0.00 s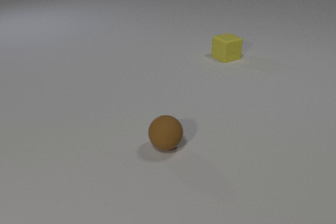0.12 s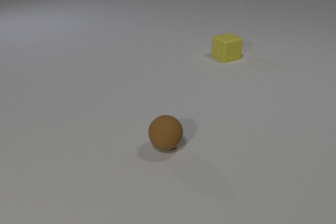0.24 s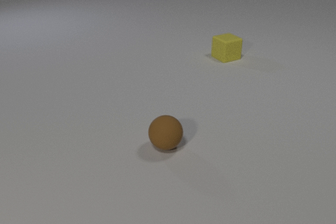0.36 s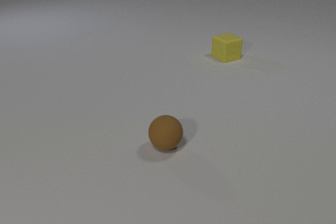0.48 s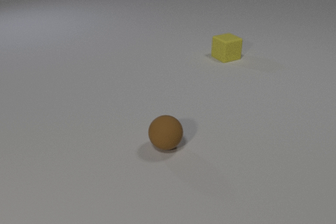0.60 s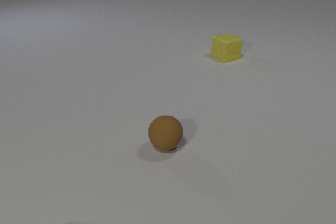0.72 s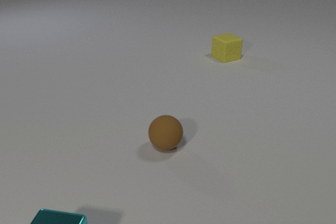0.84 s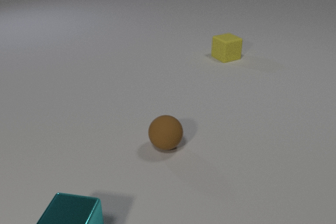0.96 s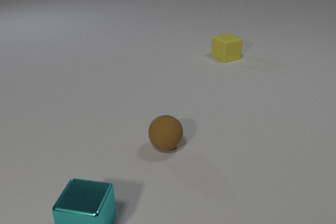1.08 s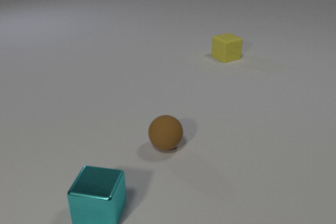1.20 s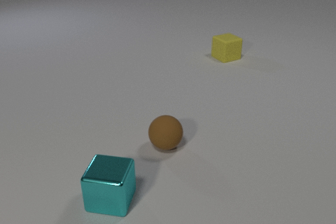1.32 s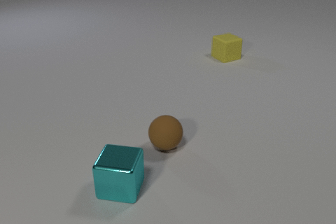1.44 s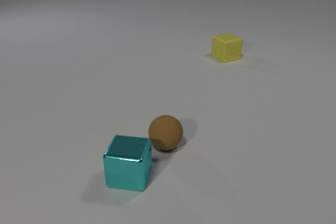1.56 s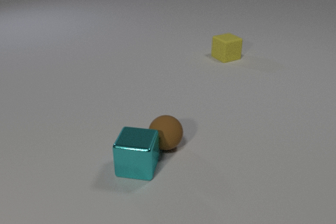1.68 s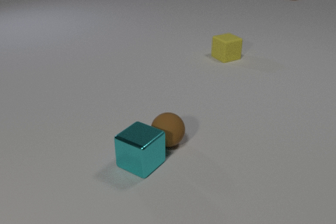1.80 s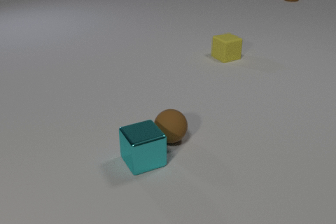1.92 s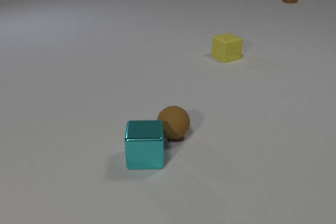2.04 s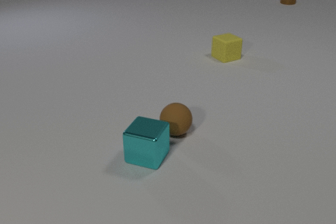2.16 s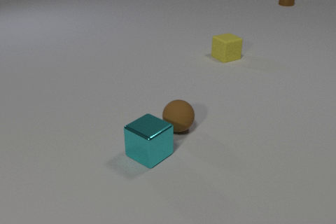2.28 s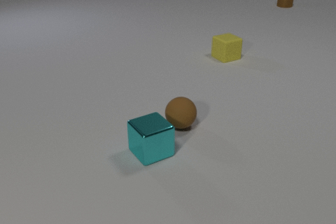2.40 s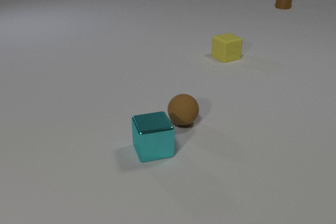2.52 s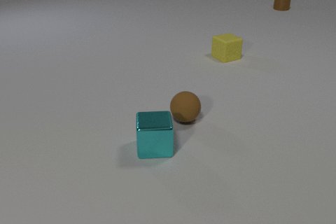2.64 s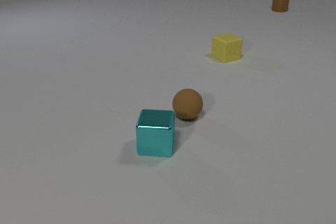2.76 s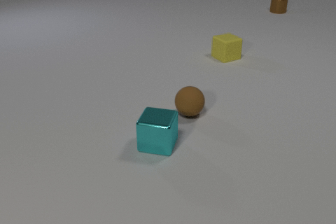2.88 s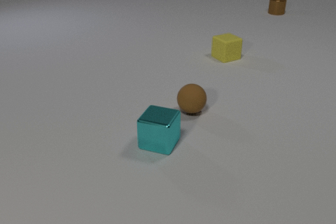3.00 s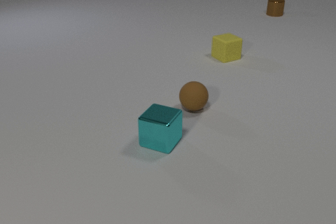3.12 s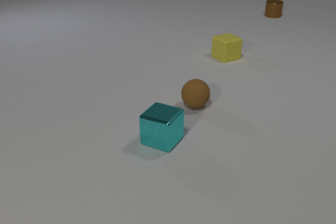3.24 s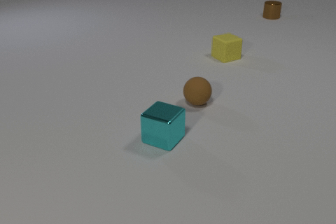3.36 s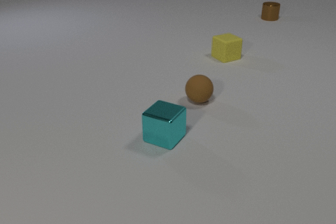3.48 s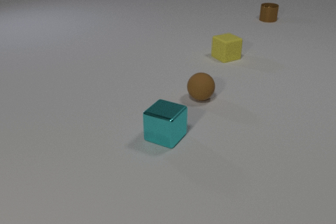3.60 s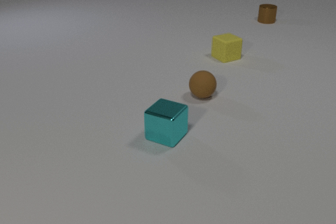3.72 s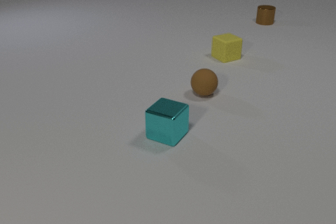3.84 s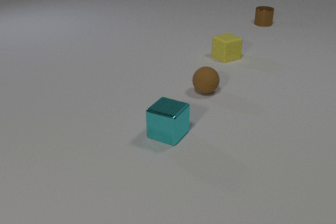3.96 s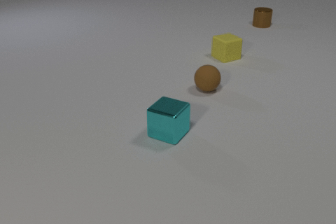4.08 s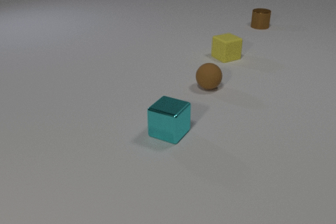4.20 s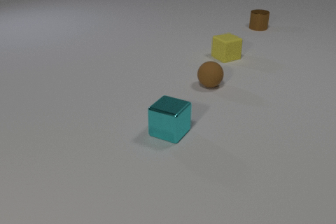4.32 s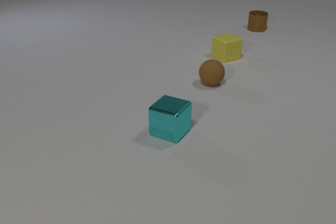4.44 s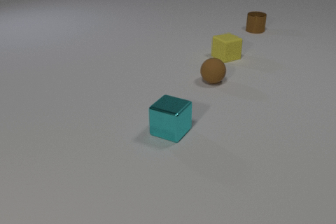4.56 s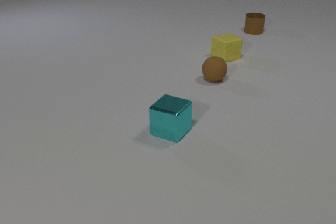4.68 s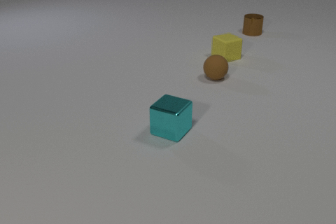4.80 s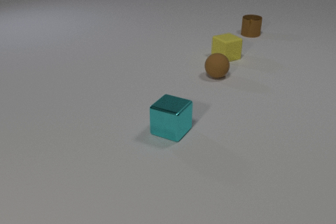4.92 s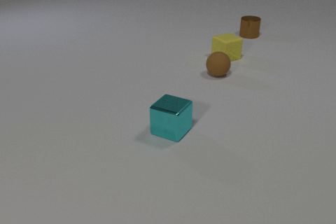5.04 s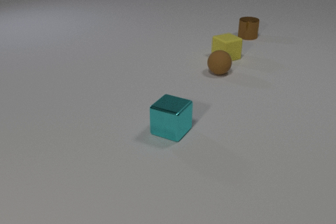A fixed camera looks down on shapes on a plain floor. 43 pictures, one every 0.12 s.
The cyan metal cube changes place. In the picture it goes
away from the camera.
The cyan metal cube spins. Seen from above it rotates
clockwise.
0.00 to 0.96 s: The cyan metal cube comes in at the bottom edge, slides away from the camera and to the right.
0.96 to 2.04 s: The cyan metal cube slides away from the camera and to the right, spins so that its near face slides to the left, clockwise seen from above. The brown rubber sphere rolls away from the camera. The brown metal cylinder comes in at the top edge, slides toward the camera. The cyan metal cube and the brown rubber sphere collide.
2.04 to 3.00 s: The cyan metal cube slides away from the camera and to the right, spins clockwise seen from above by about 90 degrees, its near face sliding to the left. The brown rubber sphere rolls away from the camera. The brown metal cylinder slides toward the camera.
3.00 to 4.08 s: The cyan metal cube slides away from the camera and to the right. The brown rubber sphere rolls away from the camera. The brown metal cylinder slides toward the camera.
4.08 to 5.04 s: The brown rubber sphere rolls away from the camera. The brown metal cylinder slides toward the camera.
What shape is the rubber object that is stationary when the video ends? cube.
What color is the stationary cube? yellow.
Are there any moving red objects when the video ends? no.
